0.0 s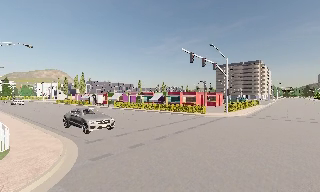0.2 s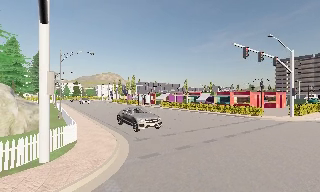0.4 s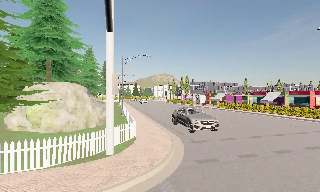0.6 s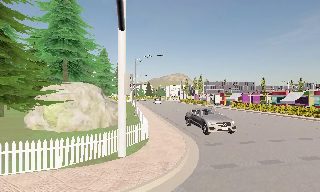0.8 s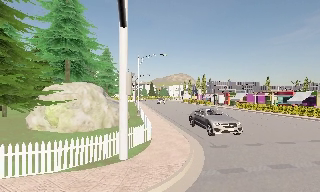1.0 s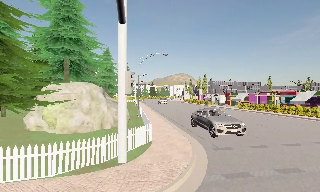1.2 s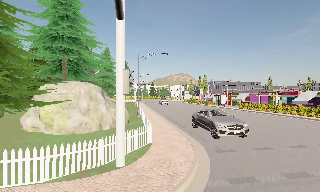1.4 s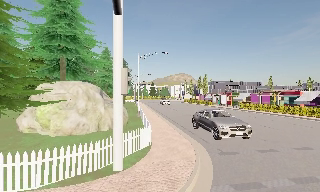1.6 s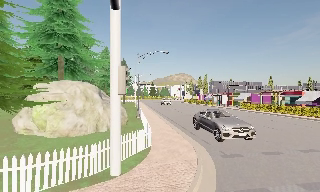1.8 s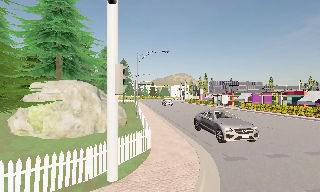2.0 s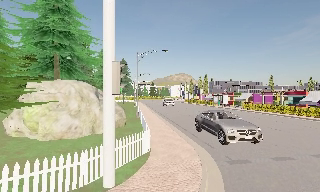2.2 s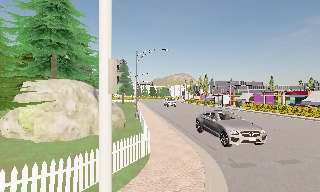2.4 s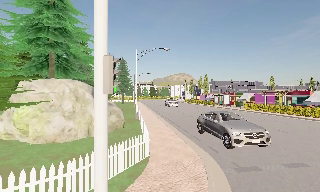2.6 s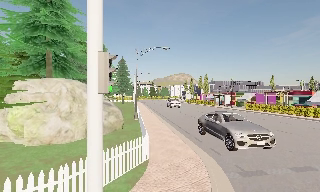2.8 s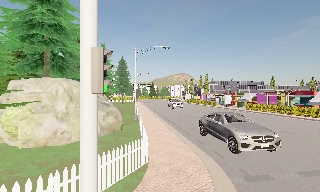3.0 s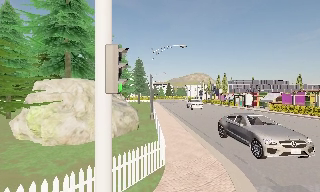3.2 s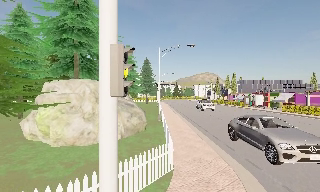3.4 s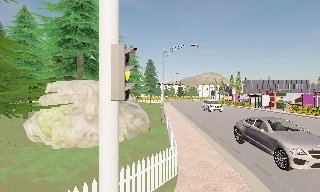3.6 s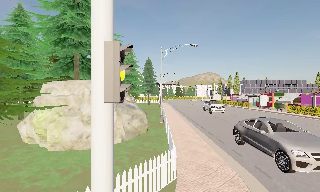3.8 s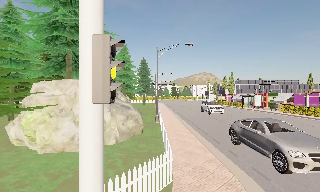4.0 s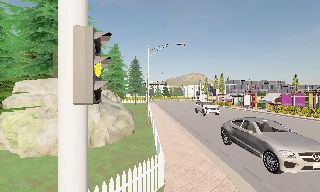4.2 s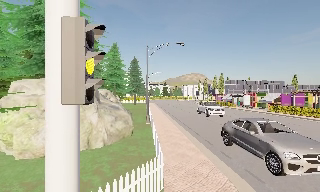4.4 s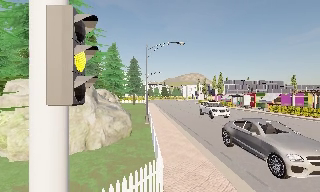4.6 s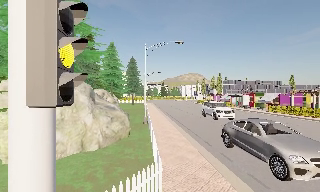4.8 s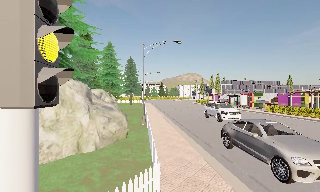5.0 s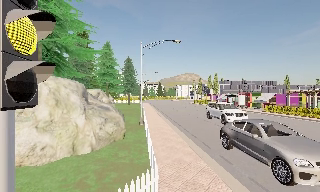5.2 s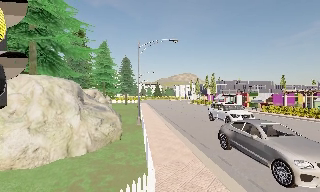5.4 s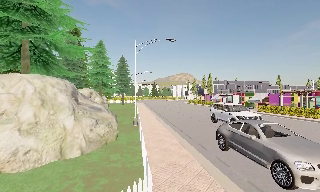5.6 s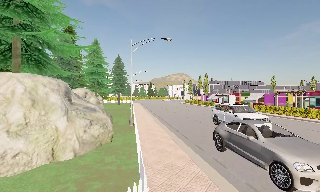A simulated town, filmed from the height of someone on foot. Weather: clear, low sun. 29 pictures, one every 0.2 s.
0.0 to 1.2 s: The camera swings to its left by about 40 degrees, and the scene slides to the right. It travels forward, about 2 m.
1.2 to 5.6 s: The camera travels forward, about 5 m, so what stands in front looms larger.
The film runs forward here.
